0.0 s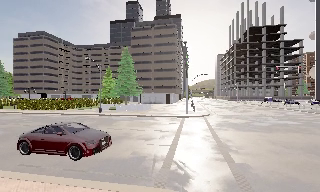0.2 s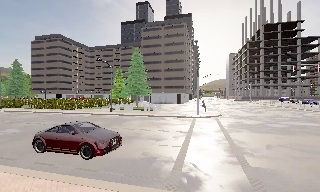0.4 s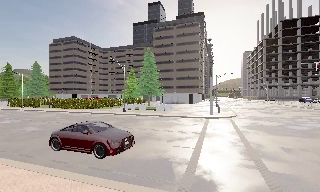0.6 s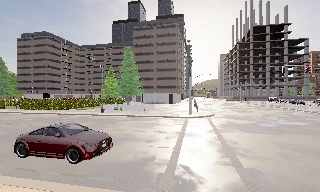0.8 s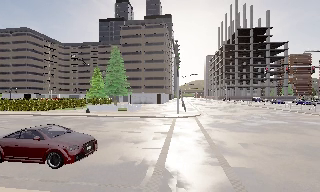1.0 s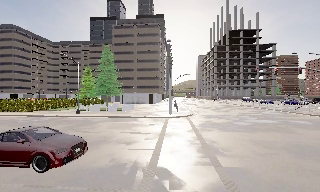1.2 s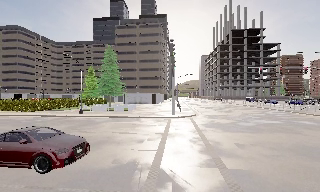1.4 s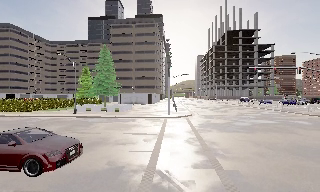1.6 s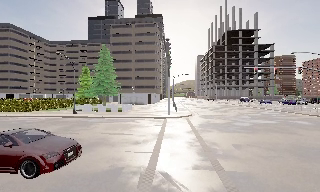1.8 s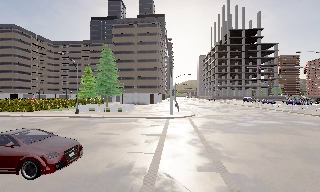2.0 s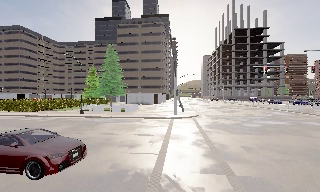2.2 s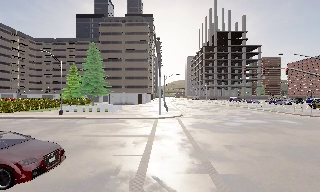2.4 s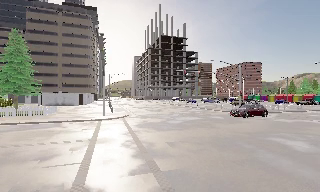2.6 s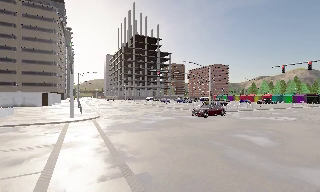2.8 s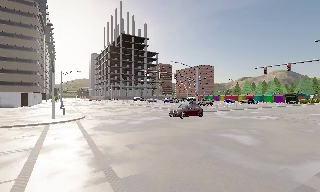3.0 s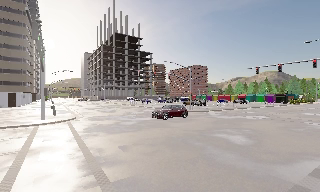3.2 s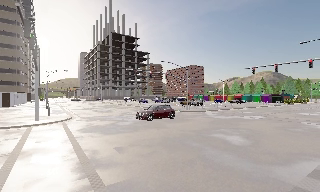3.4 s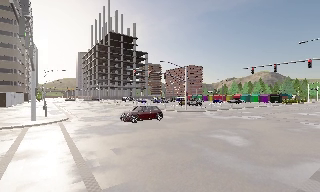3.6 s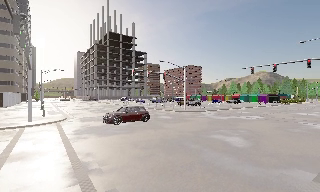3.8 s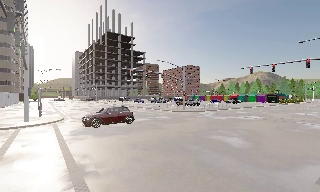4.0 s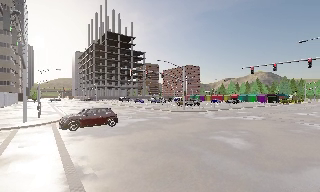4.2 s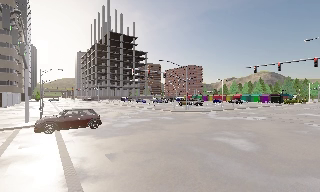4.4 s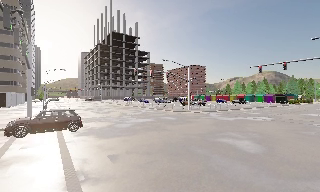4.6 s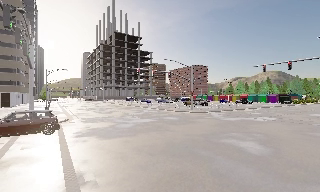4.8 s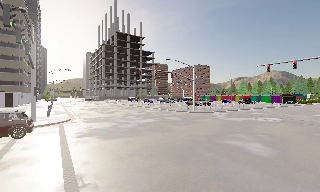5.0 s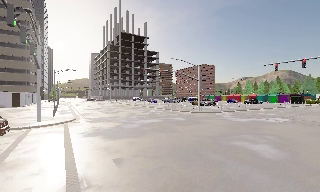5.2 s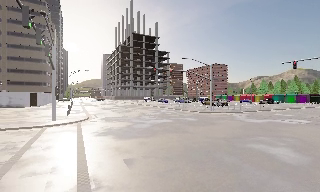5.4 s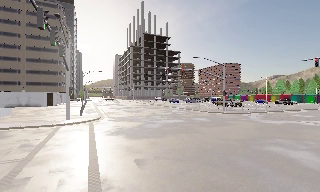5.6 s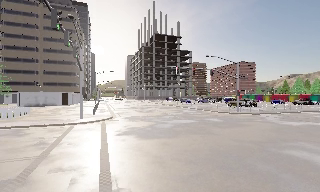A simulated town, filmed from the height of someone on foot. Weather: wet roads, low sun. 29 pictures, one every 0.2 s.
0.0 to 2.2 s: The camera travels forward, about 1.5 m, so what stands in front looms larger.
2.2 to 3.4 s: The scene slides to the left, as the camera pans about 35 degrees to its right. It travels forward, about 1 m.
3.4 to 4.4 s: The camera travels forward, about 1 m, so what stands in front looms larger.
4.4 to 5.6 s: The camera pans to its left, which is counterclockwise from overhead, by about 15 degrees. It travels forward, about 1 m, so what stands in front looms larger.
The film runs forward here.
